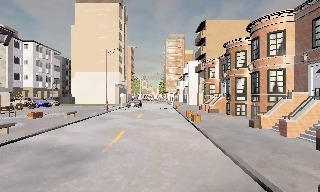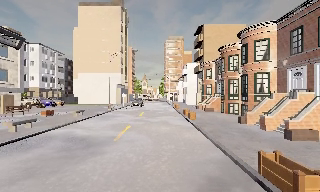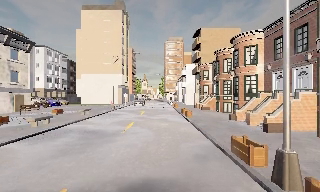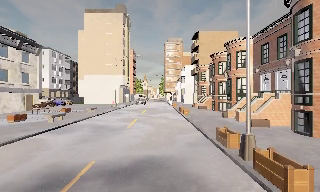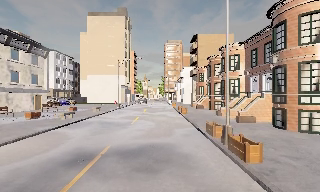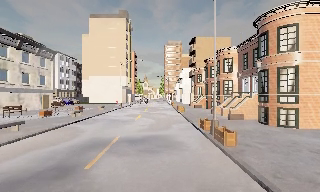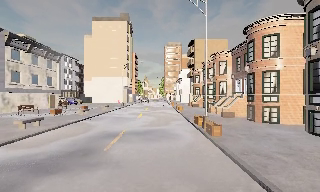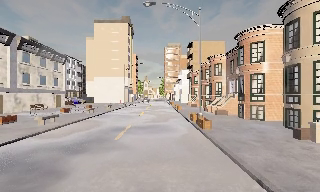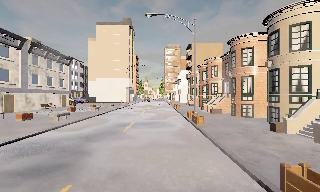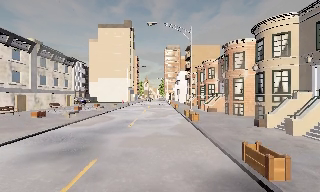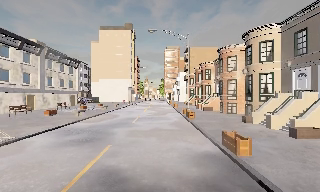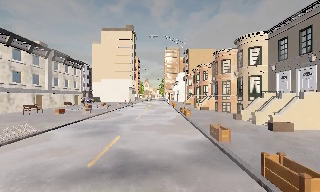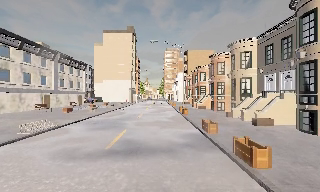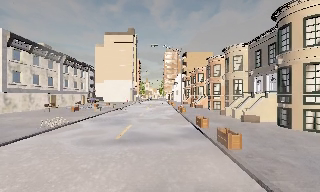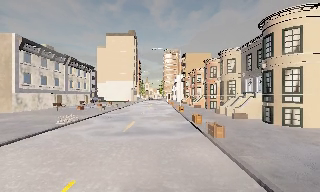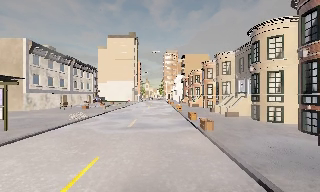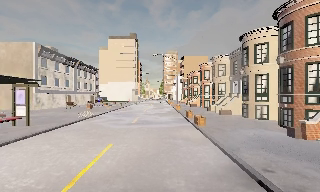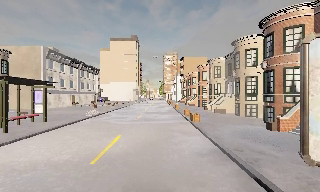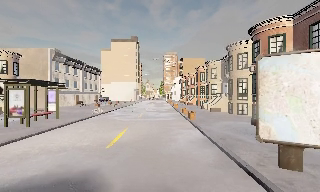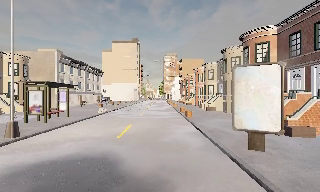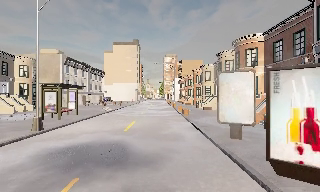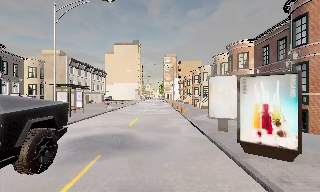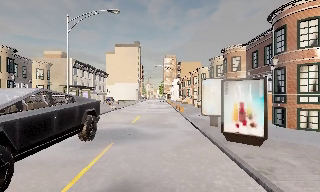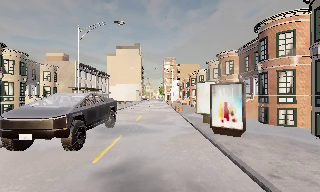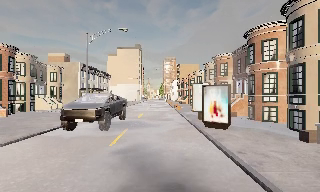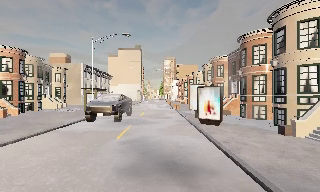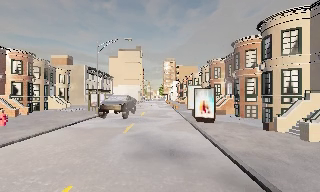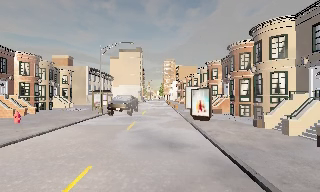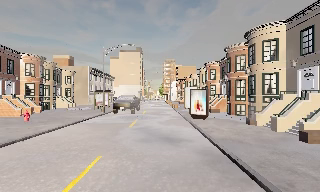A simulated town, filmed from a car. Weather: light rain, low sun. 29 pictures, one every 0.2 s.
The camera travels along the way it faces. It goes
backward.
0.0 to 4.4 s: The camera travels backward, about 30 m, so what stands in front gets smaller.
4.4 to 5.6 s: The camera travels backward, about 7 m, so what stands in front gets smaller. It loses speed.
The film runs backward here.
